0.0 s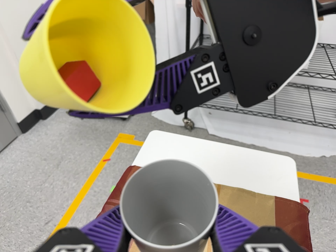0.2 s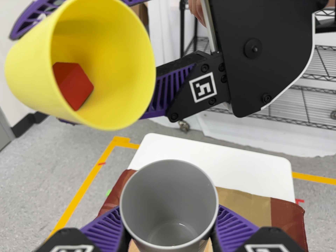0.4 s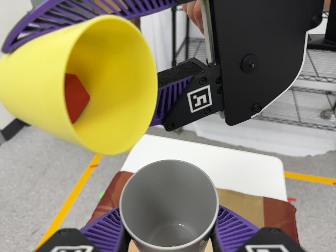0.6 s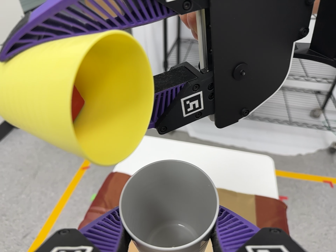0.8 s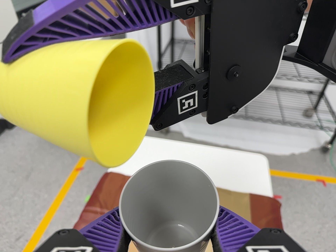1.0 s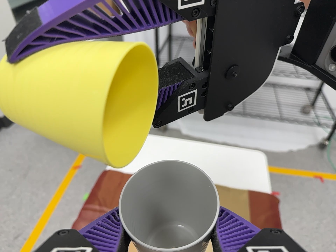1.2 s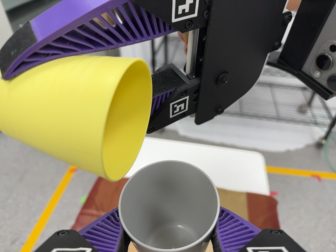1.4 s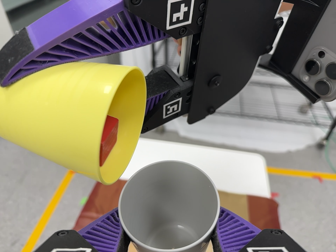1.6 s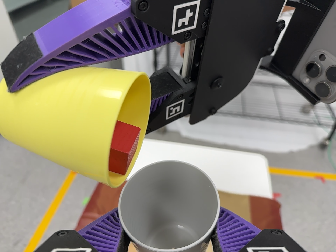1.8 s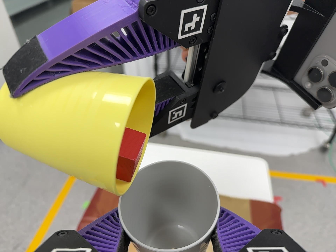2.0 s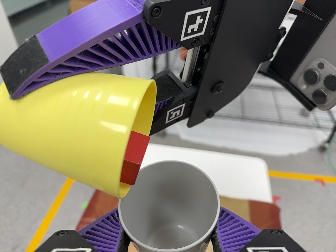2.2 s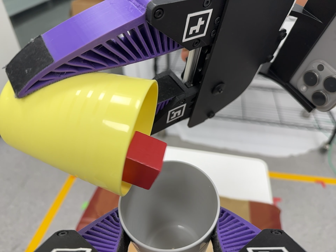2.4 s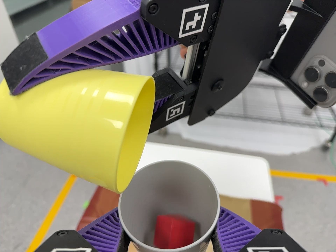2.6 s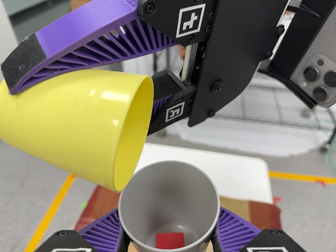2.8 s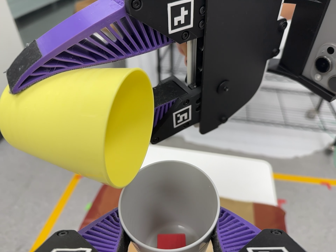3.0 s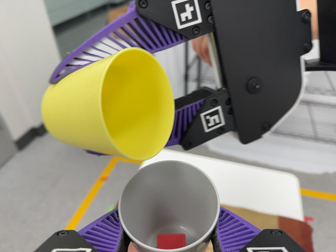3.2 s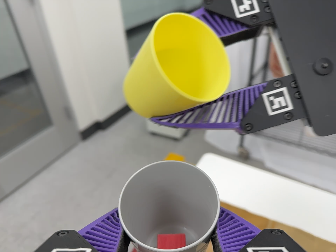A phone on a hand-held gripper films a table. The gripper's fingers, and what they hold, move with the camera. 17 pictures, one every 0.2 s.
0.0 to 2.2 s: The camera shifts only a little, or ends up much as it began.
2.2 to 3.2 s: The scene slides to the right, as the camera pans about 20 degrees to its left. It rolls about its line of sight by about 10 degrees, and the scene rotates clockwise.
The film runs forward here.
